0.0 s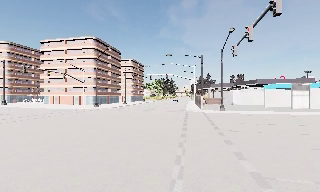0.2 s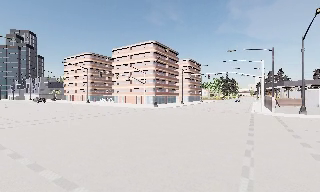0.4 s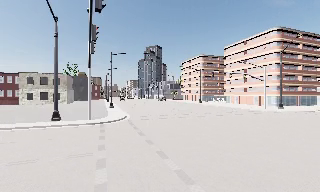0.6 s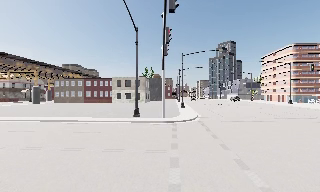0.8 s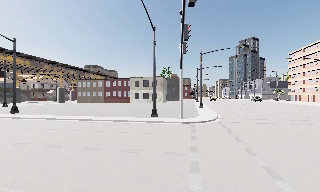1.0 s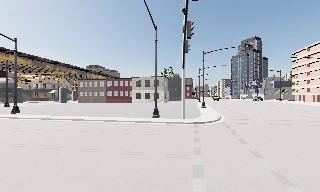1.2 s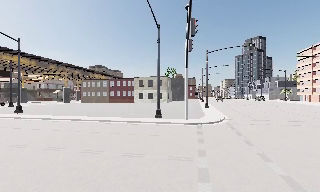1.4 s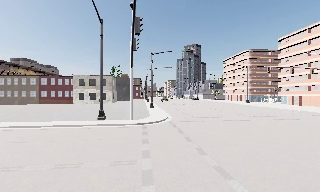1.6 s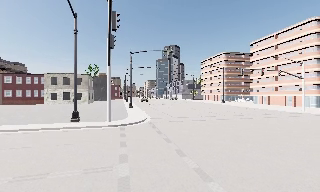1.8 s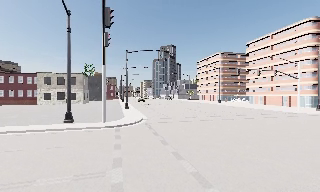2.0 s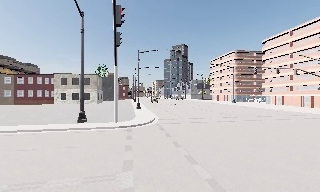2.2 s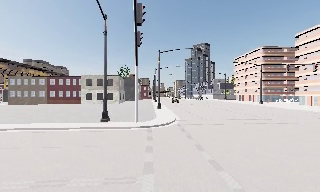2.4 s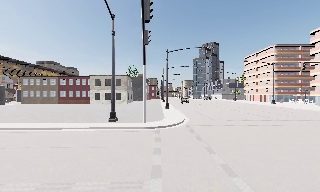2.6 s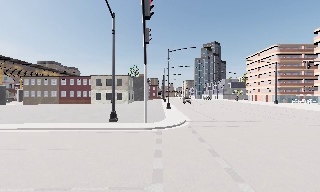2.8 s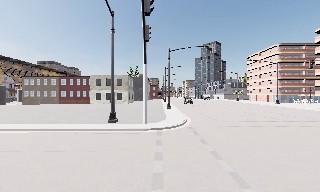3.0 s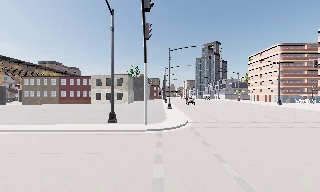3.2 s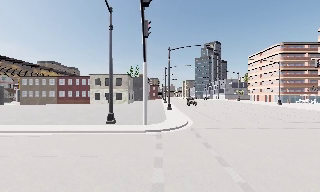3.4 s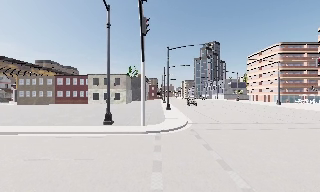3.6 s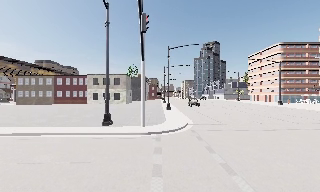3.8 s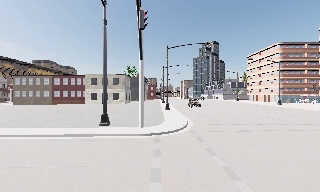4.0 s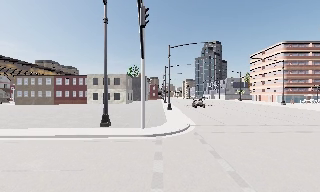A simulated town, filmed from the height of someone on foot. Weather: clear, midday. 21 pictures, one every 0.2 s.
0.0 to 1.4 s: The camera swings to its left by about 70 degrees, and the scene slides to the right. It travels forward, about 2 m.
1.4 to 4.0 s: The camera travels forward, about 4 m, so what stands in front looms larger.
The film runs forward here.
